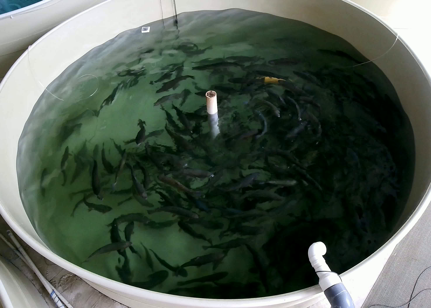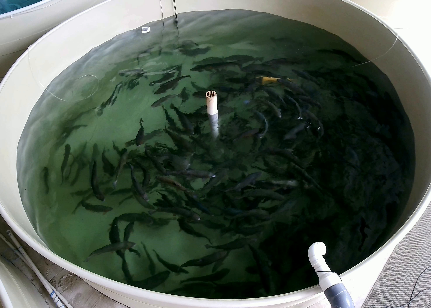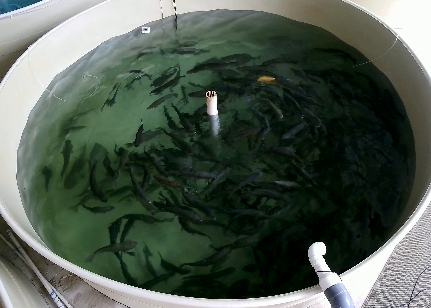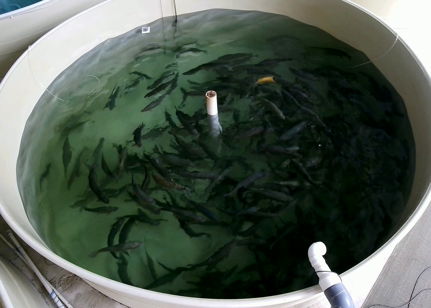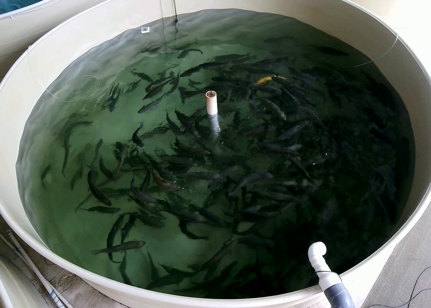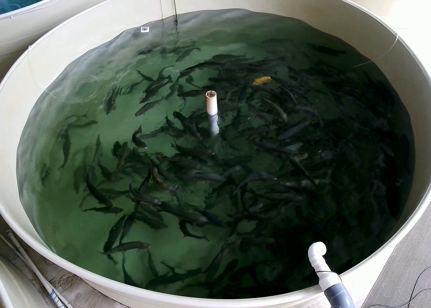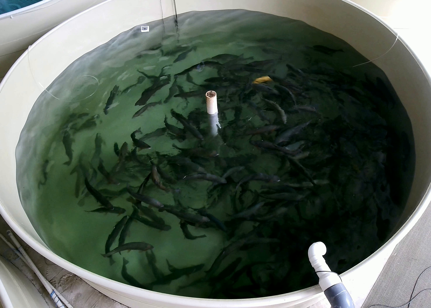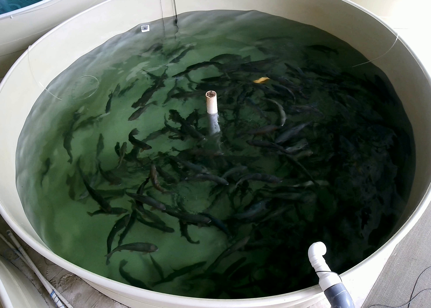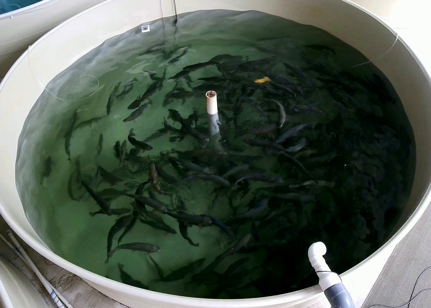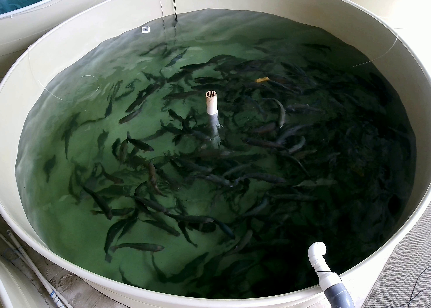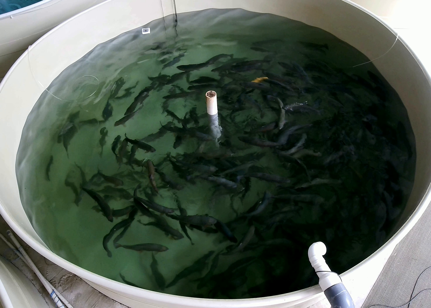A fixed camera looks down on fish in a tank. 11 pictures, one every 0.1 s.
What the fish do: Foraging.
